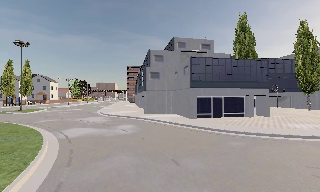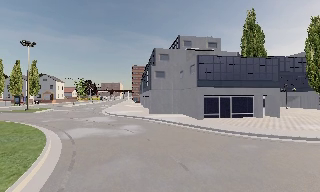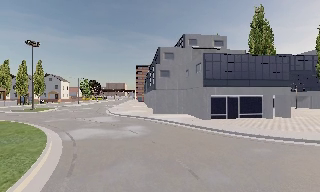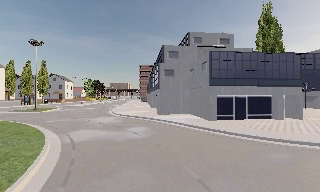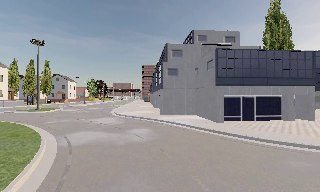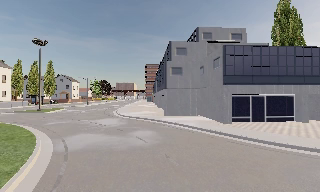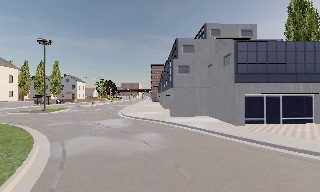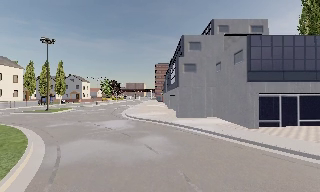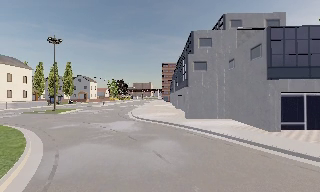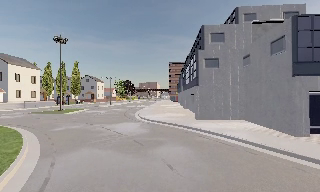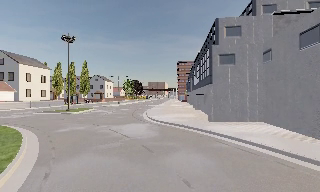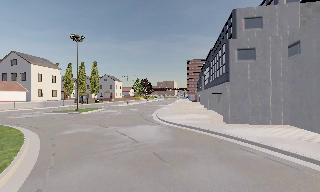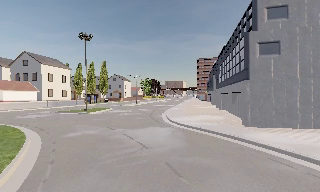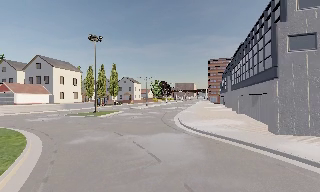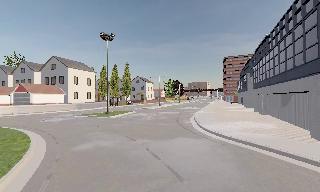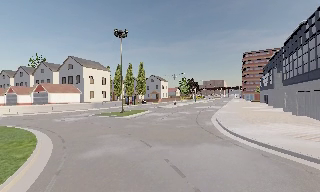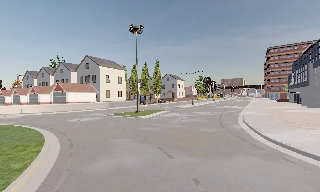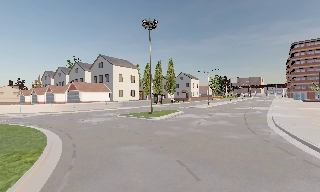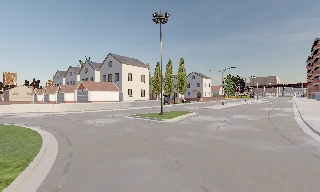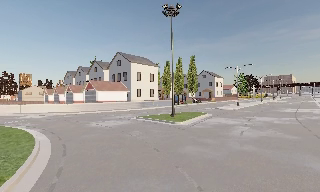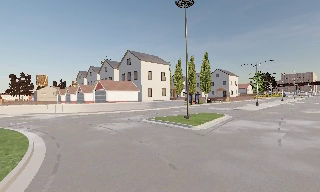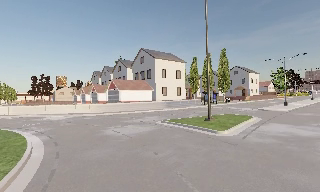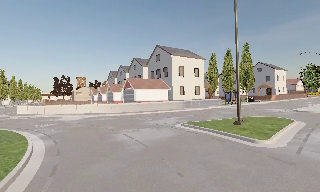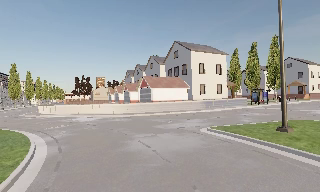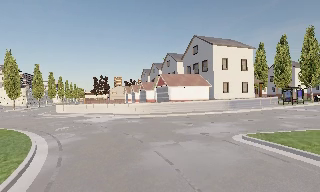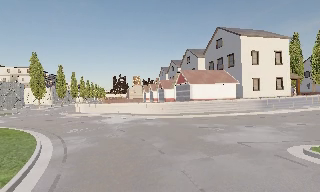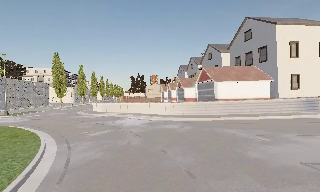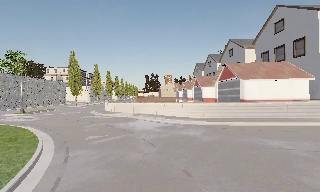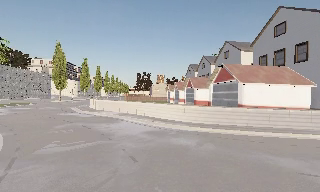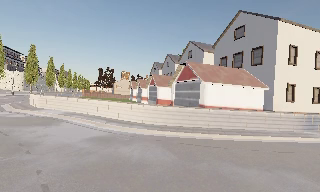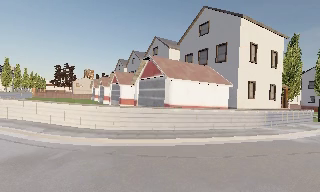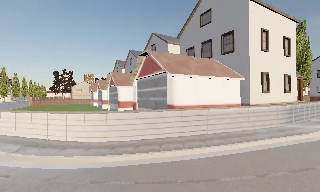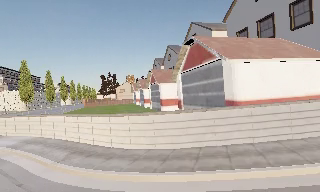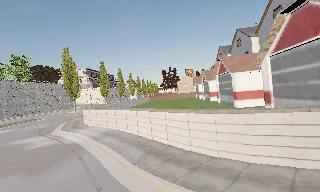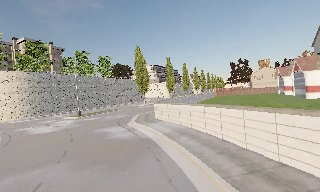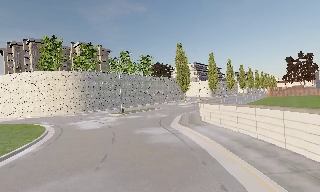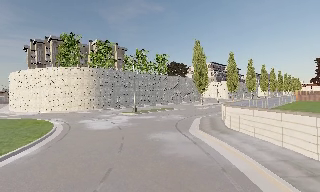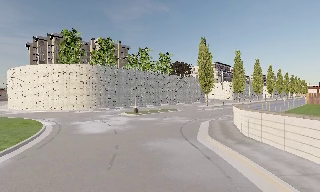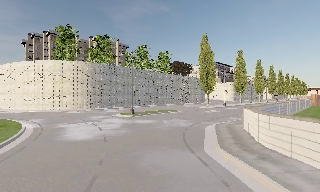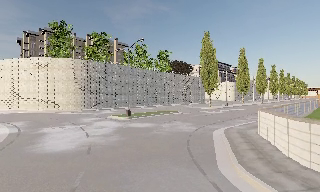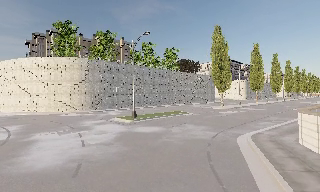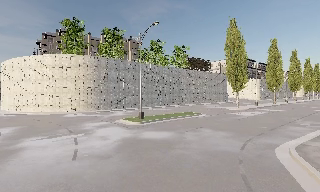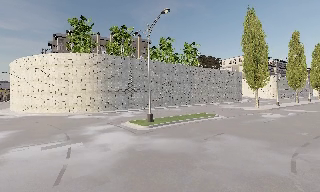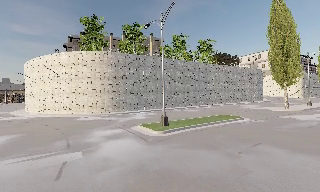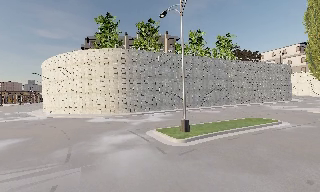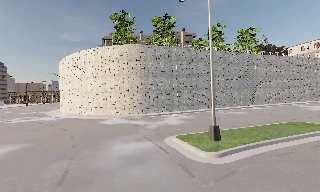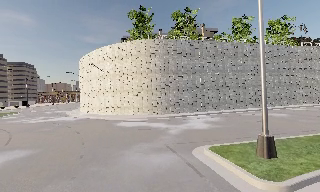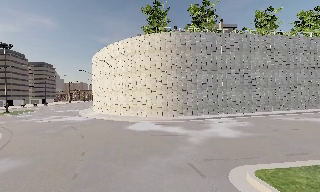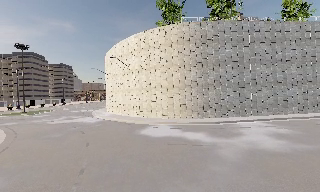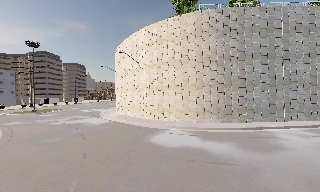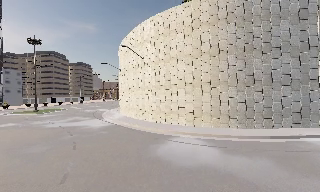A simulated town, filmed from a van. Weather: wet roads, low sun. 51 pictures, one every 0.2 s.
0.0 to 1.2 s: The camera travels forward, about 3.5 m, so what stands in front looms larger. It gains speed.
1.2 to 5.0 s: The scene slides to the right, as the camera pans about 80 degrees to its left. It travels forward, about 25 m. It gains speed.
5.0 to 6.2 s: The camera pans to its right, which is clockwise from overhead, by about 15 degrees. It travels forward, about 11 m, so what stands in front looms larger.
6.2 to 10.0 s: The scene slides to the right, as the camera pans about 125 degrees to its left. It travels forward, about 35 m.
The film runs forward here.
